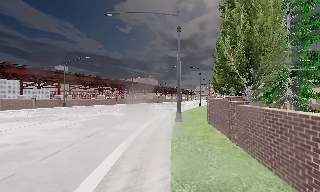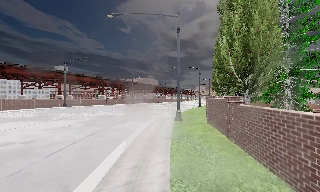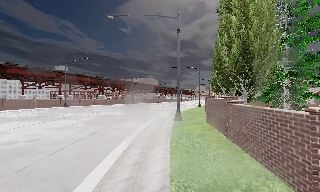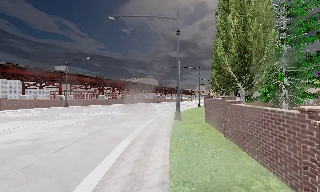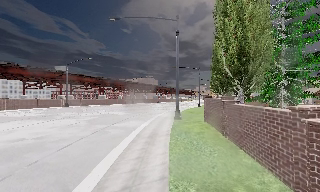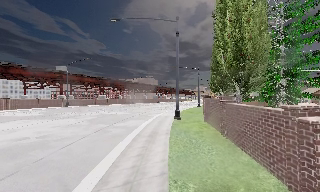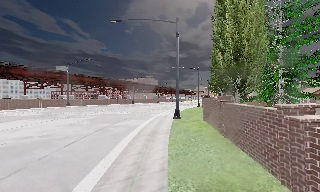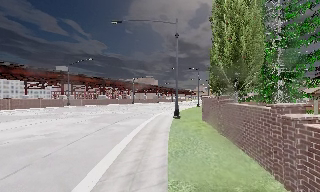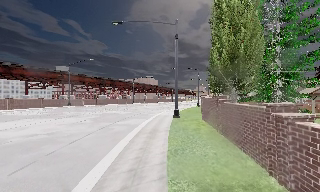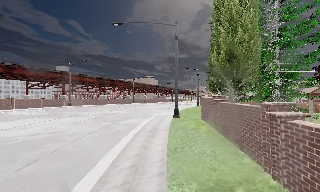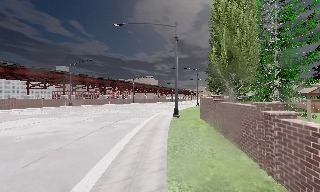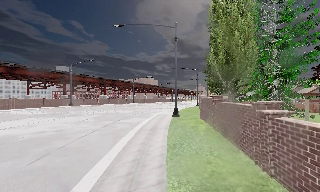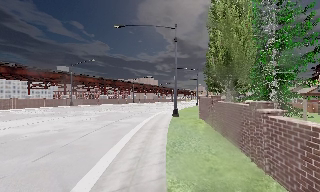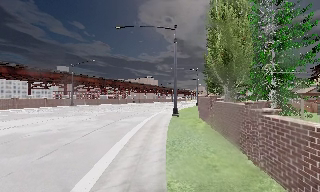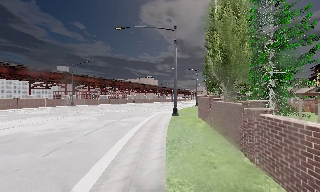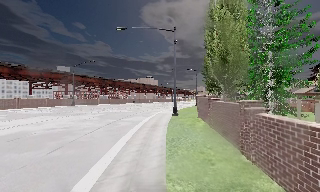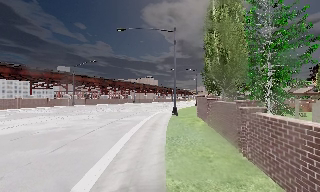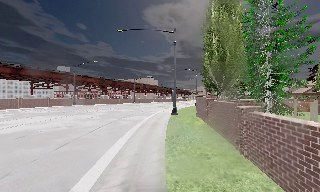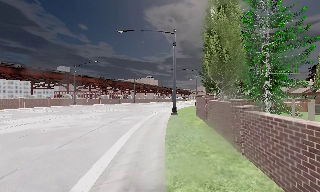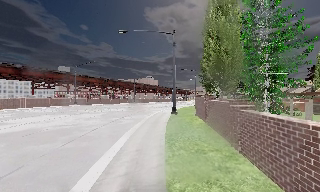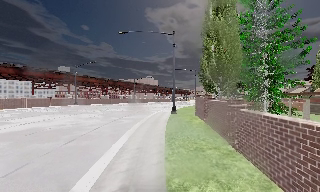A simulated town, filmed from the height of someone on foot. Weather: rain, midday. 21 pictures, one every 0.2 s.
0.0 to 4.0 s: The camera travels backward, about 5 m, so what stands in front gets smaller.
The film runs backward here.
